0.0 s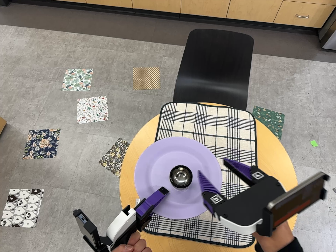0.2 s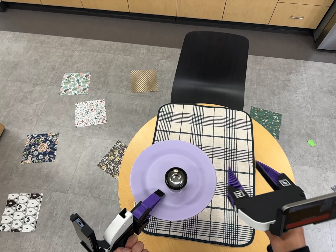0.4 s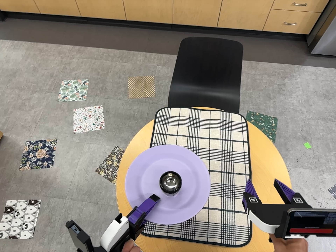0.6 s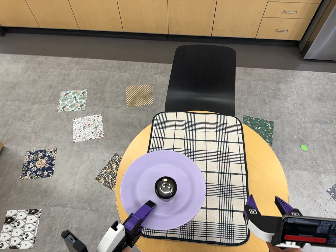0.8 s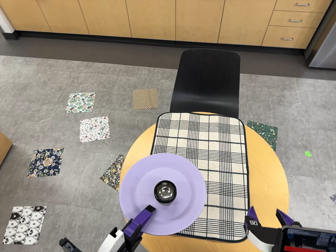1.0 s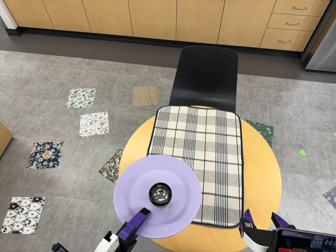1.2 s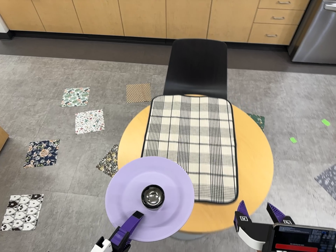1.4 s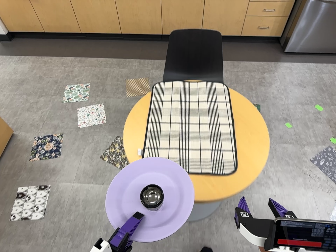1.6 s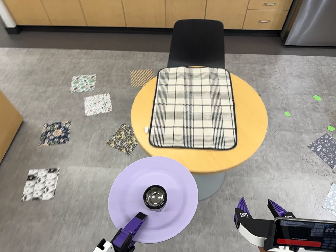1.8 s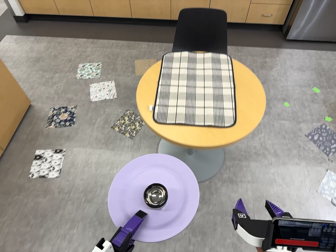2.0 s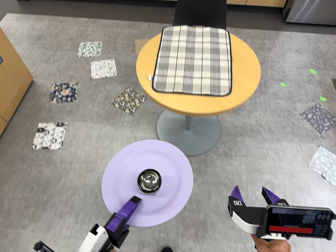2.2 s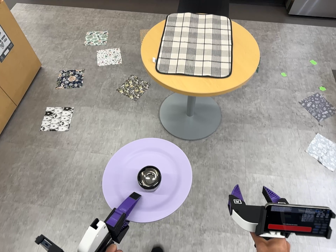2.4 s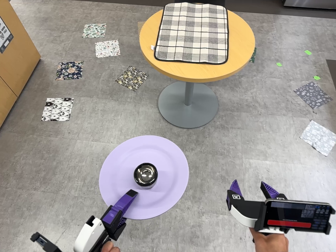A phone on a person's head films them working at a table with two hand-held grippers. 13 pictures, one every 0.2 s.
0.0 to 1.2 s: The camera travels toward the bottom of its view and backward, about 30 cm, so close, fixed things drift upward. Its aim tips toward the top of its view by about 10 degrees.
1.2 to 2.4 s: The camera travels toward the bottom of its view and backward, about 80 cm, so close, fixed things drift upward.
The film runs backward here.
